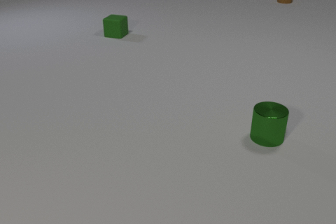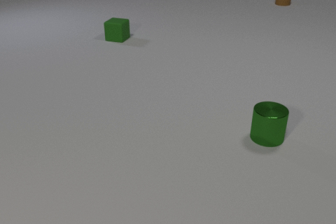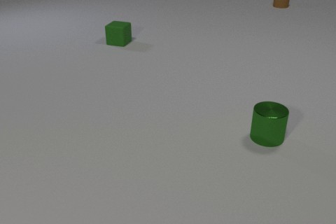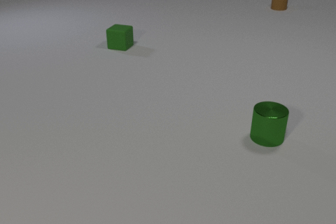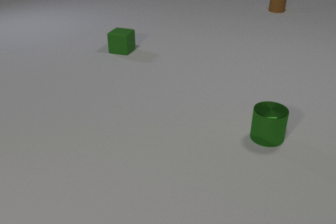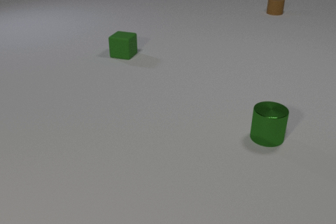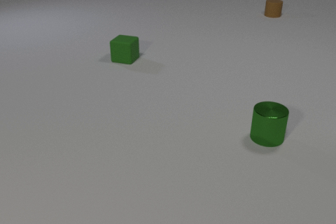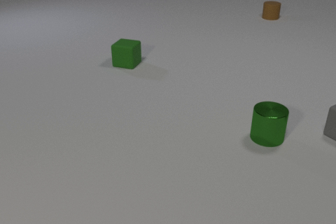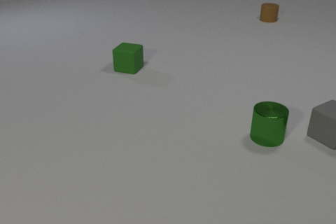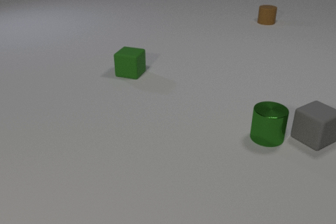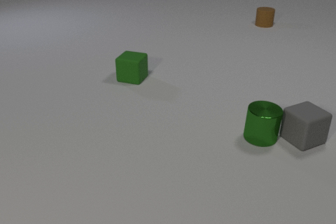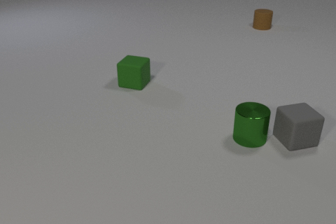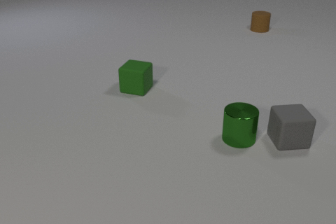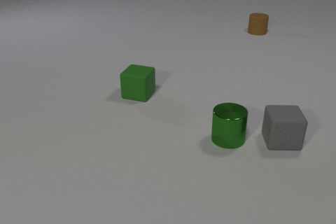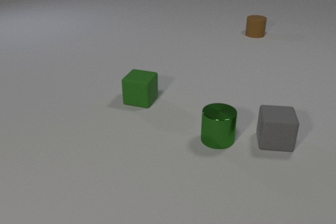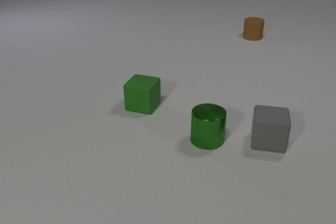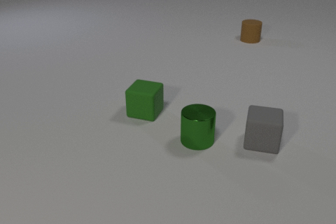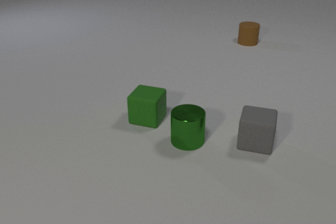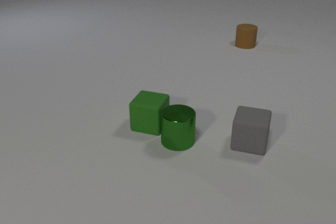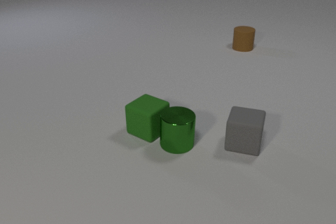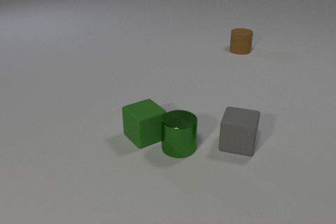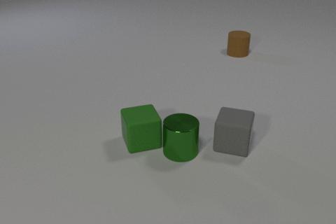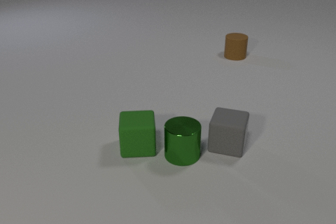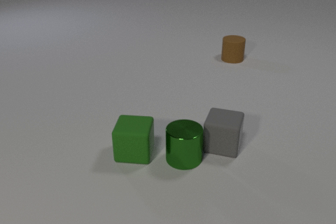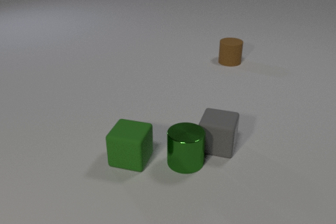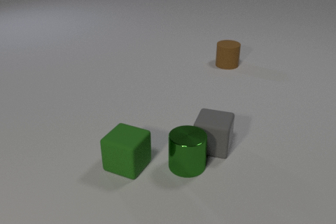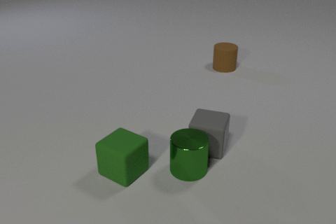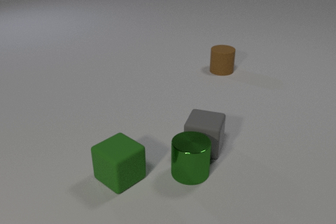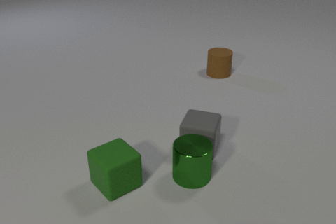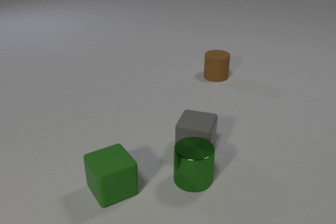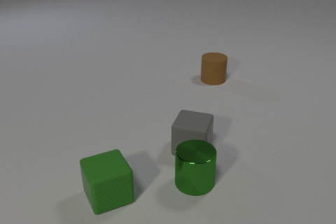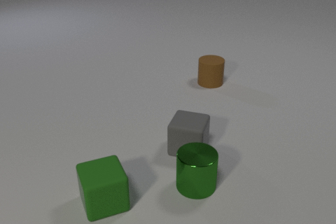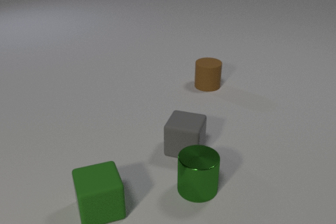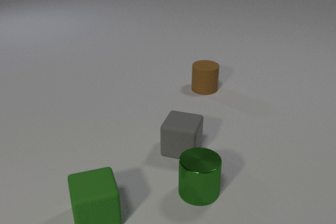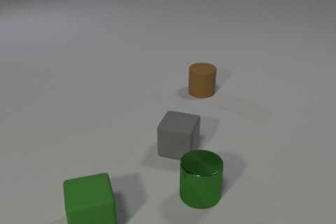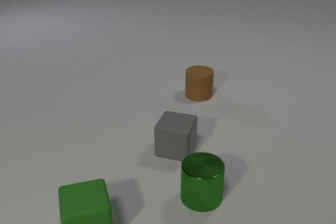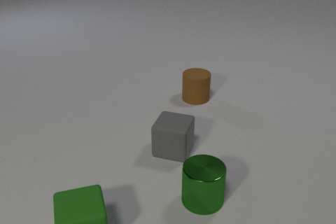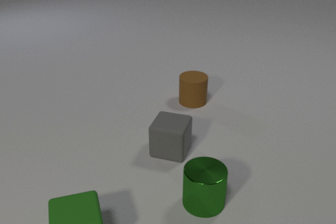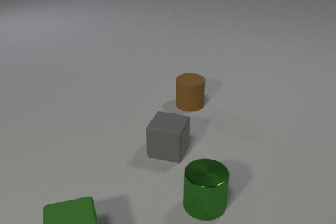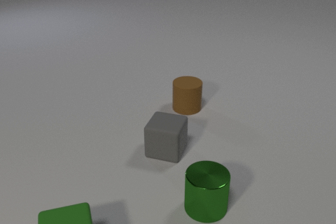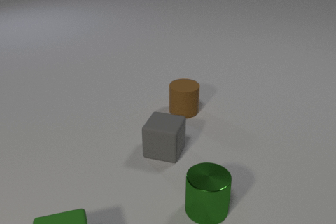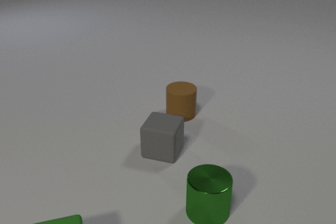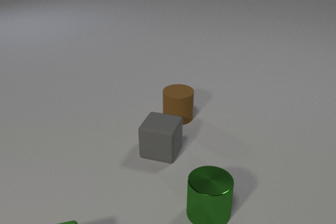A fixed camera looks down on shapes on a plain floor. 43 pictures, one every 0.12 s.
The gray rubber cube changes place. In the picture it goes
to the left.
The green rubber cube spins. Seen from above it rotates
clockwise.
0.00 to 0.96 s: The gray rubber cube comes in at the right edge, slides to the left and toward the camera. The brown rubber cylinder slides toward the camera. The green rubber cube slides toward the camera.
0.96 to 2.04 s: The gray rubber cube slides to the left and toward the camera, spins so that its near face slides to the left, clockwise seen from above. The green metal cylinder slides to the left. The brown rubber cylinder slides toward the camera. The green rubber cube slides toward the camera. The gray rubber cube and the green metal cylinder collide.
2.04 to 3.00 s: The gray rubber cube slides to the left. The green metal cylinder slides toward the camera. The brown rubber cylinder slides toward the camera. The green rubber cube slides toward the camera, spins so that its near face slides to the left, clockwise seen from above. The green metal cylinder and the green rubber cube collide.
3.00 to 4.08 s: The gray rubber cube slides to the left. The green metal cylinder slides toward the camera. The brown rubber cylinder slides toward the camera. The green rubber cube slides toward the camera and to the left, spins so that its near face slides to the left, clockwise seen from above.
4.08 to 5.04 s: The gray rubber cube slides to the left. The green metal cylinder slides toward the camera. The brown rubber cylinder slides toward the camera and to the left. The green rubber cube slides toward the camera and to the left.
How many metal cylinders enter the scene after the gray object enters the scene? 0.
Are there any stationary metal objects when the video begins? yes.
What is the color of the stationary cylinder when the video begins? green.
